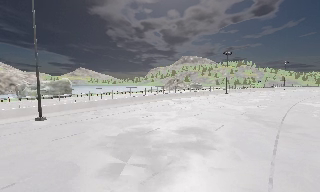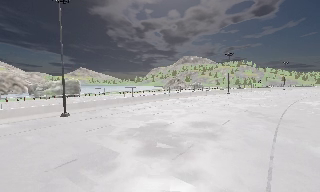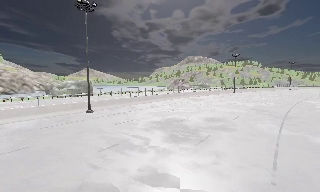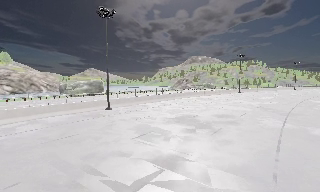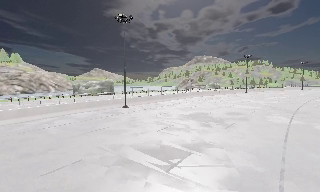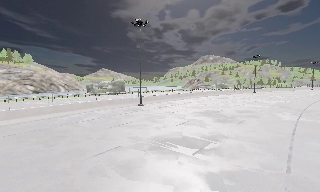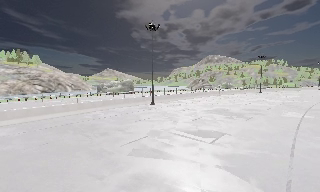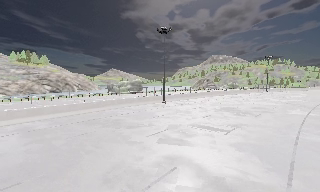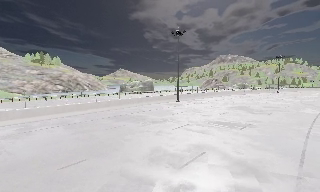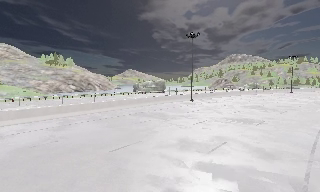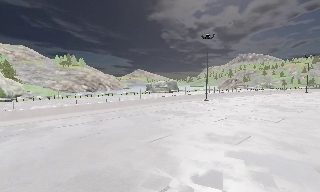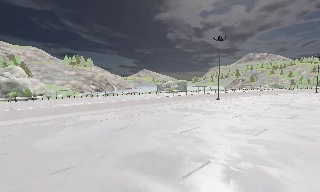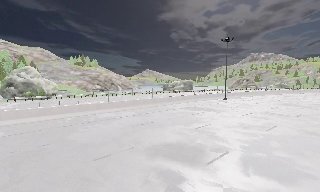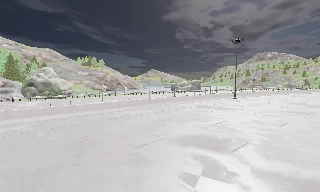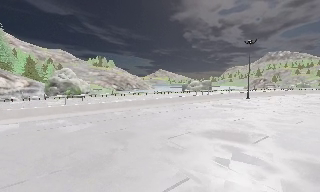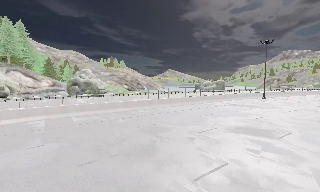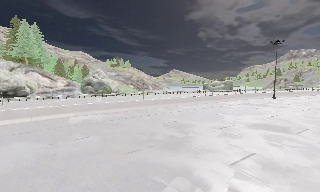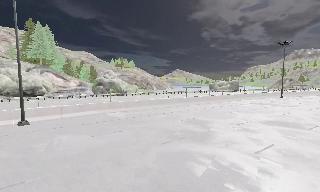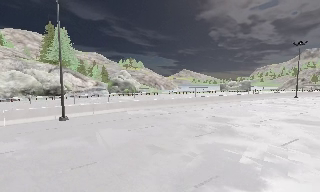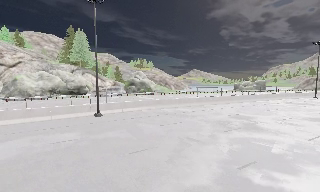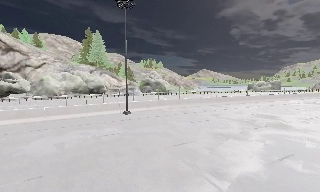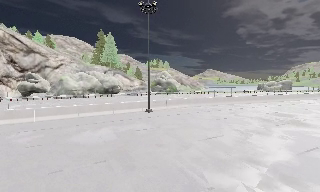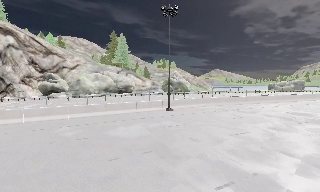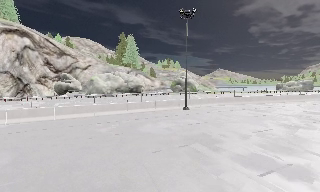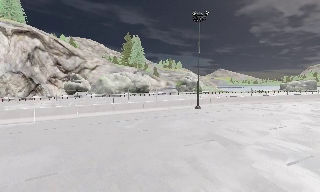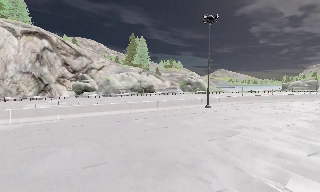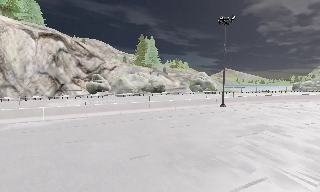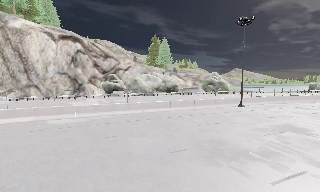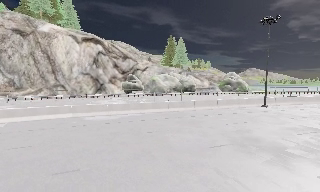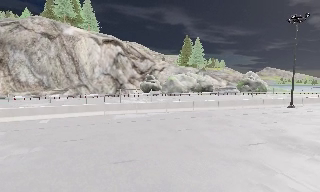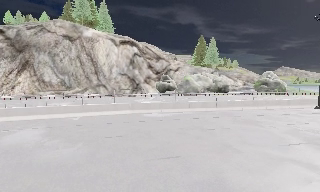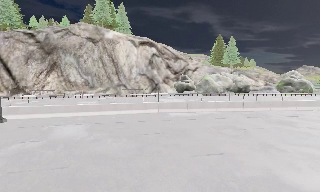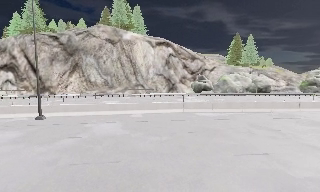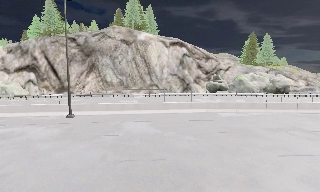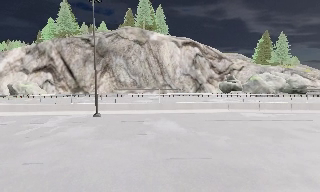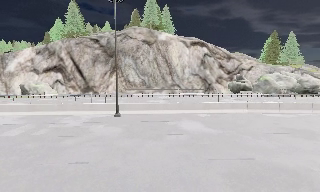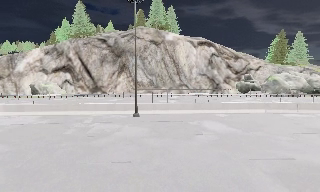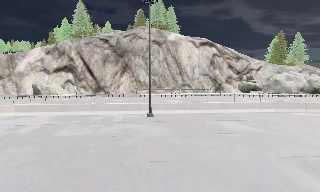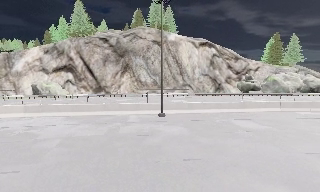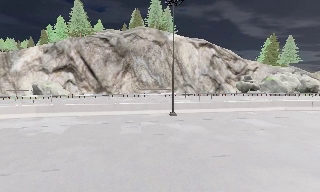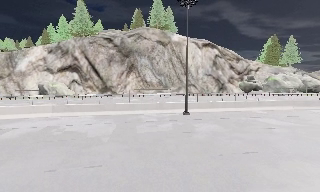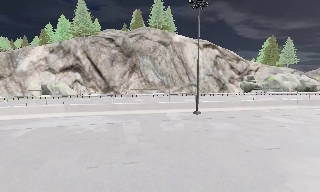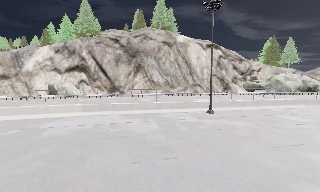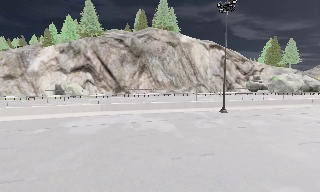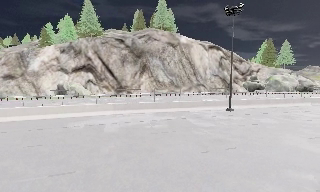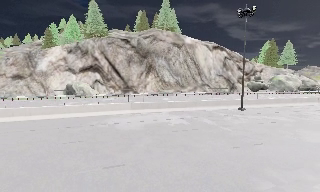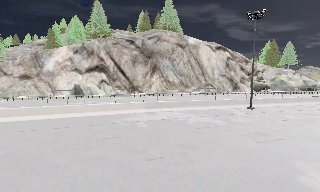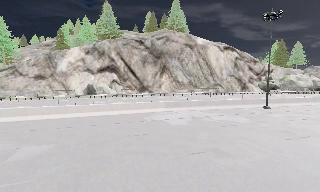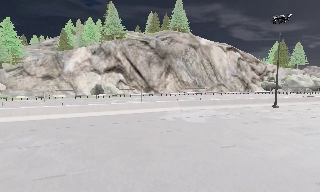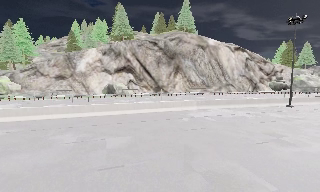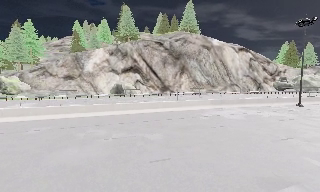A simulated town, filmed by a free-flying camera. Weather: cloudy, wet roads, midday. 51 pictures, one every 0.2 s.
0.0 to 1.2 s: The camera travels backward and to its left, about 12 m, so what stands in front gets smaller.
1.2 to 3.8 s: The scene slides to the right, as the camera pans about 30 degrees to its left. It travels to its left and backward, about 25 m, so close, fixed things drift to the right.
3.8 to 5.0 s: The camera travels to its left and backward, about 11 m, so close, fixed things drift to the right.
5.0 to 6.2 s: The camera swings to its left by about 20 degrees, and the scene slides to the right. It travels to its left, about 10 m, so close, fixed things drift to the right.
6.2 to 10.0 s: The camera travels to its left, about 35 m, so close, fixed things drift to the right.
The film runs backward here.
